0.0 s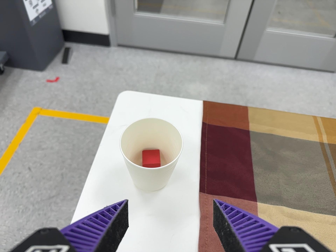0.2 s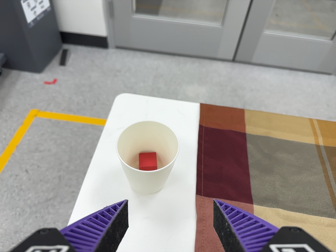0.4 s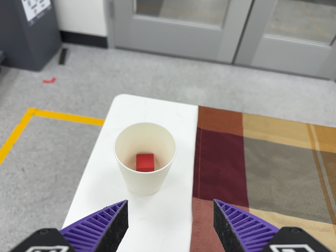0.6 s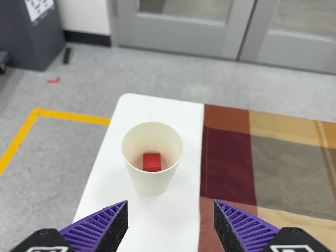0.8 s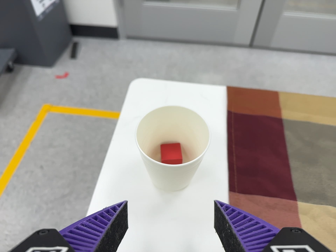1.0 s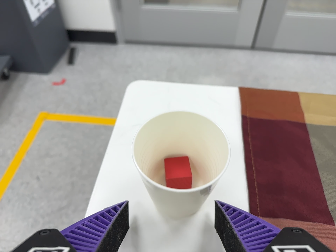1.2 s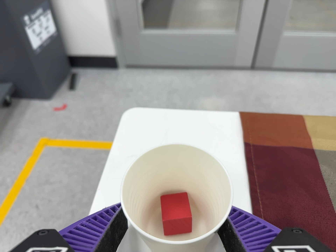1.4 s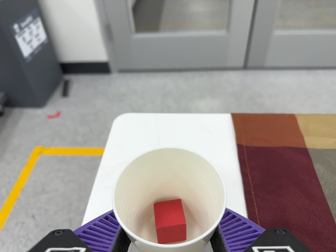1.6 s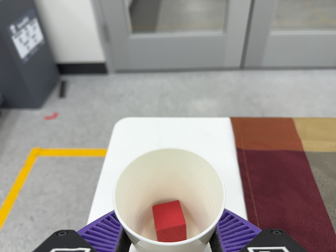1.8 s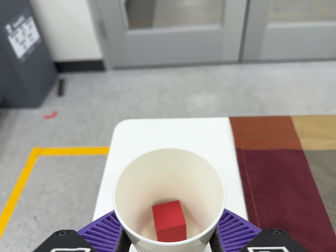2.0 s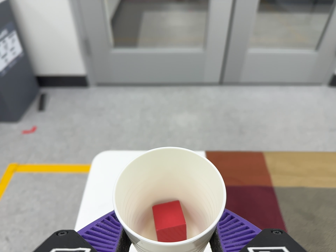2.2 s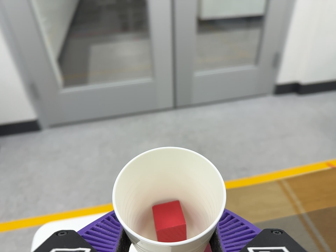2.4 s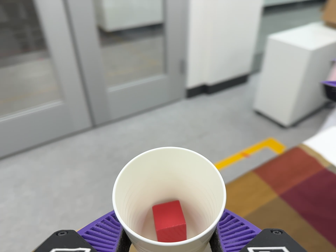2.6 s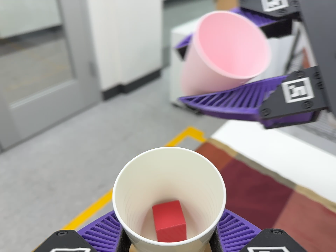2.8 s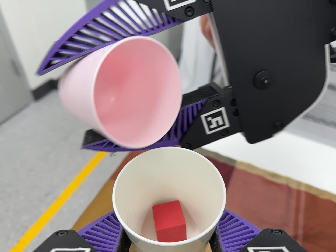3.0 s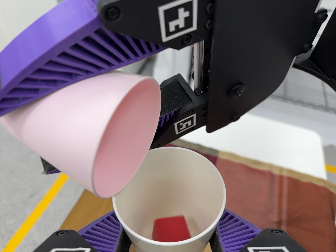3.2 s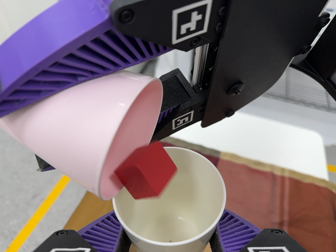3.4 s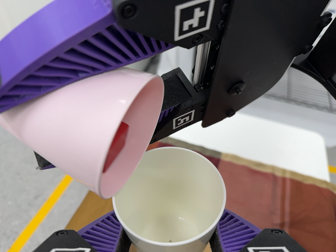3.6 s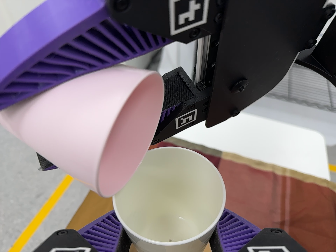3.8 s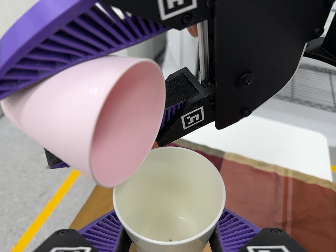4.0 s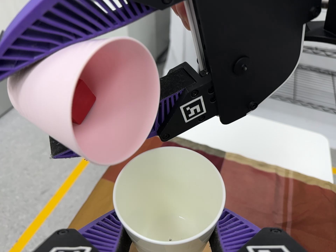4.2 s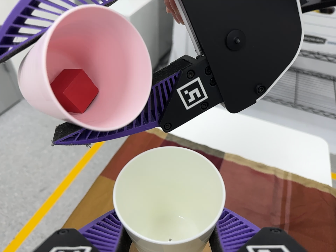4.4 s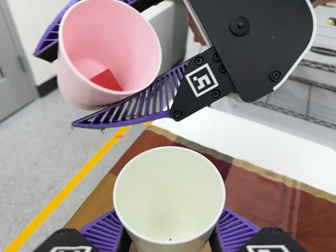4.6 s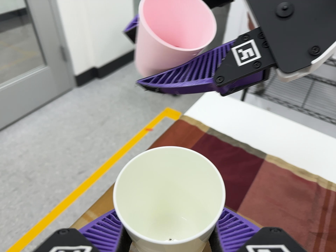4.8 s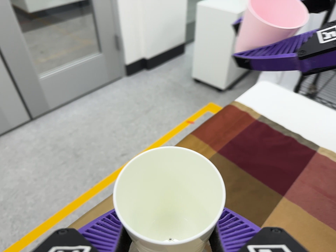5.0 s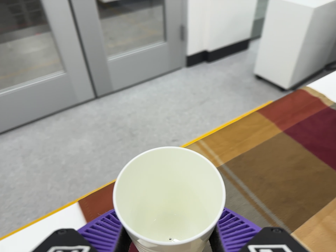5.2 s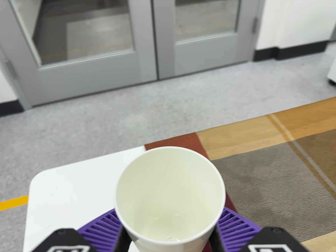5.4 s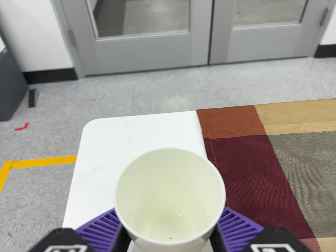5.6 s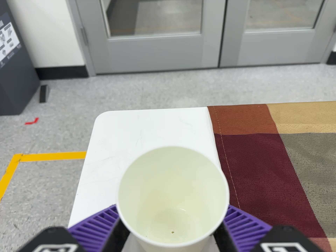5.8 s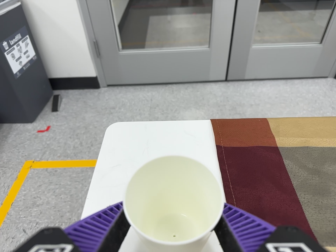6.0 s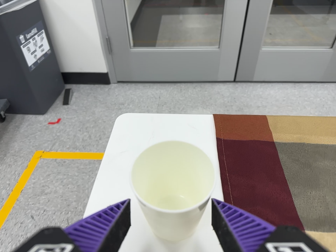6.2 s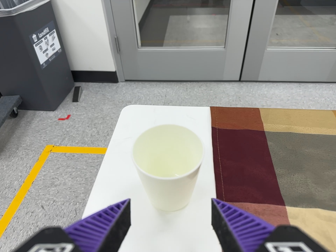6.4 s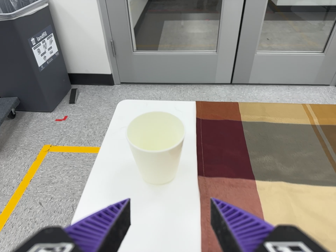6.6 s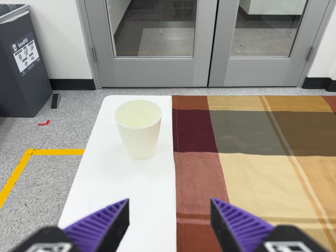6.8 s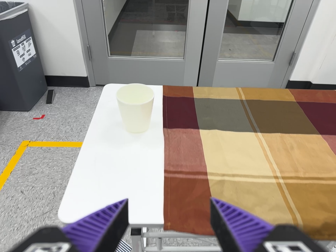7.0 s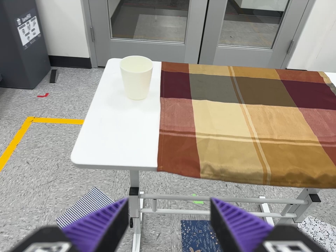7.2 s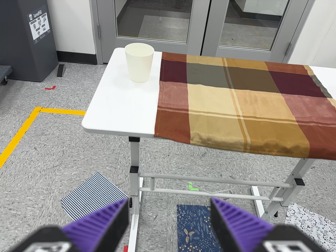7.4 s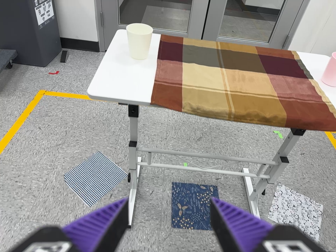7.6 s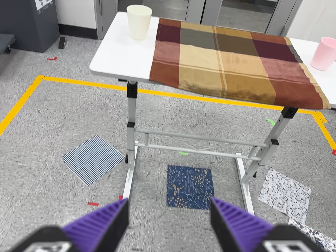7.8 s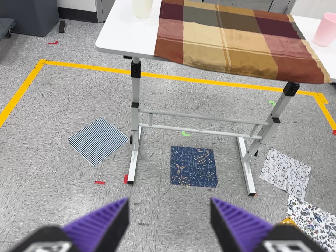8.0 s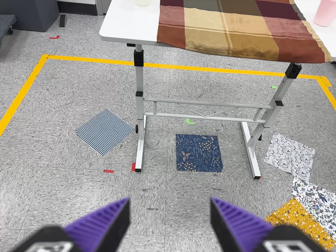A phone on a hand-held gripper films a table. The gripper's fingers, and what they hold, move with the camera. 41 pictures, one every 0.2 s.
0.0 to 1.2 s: The camera travels forward, about 12 cm, so what stands in front looms larger.
1.2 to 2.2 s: The camera swings to its right by about 15 degrees, and the scene slides to the left. It travels toward the top of its view and to its right, about 10 cm, so close, fixed things drift downward. It rolls about its line of sight by about 10 degrees, and the scene rotates counterclockwise.
2.2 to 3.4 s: The scene slides to the left, as the camera pans about 50 degrees to its right. It travels toward the top of its view, to its right and forward, about 16 cm. It rolls about its line of sight by about 35 degrees, and the scene rotates counterclockwise.
3.4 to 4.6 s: The camera rolls about its line of sight by about 10 degrees, and the scene rotates clockwise.
4.6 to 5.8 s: The scene slides to the right, as the camera pans about 45 degrees to its left. It travels toward the bottom of its view and to its left, about 22 cm, so close, fixed things drift upward. It rolls about its line of sight by about 35 degrees, and the scene rotates clockwise.
5.8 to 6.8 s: The camera travels backward and toward the bottom of its view, about 34 cm, so what stands in front gets smaller.
6.8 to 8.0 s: The camera travels backward and toward the bottom of its view, about 40 cm, so what stands in front gets smaller. Its aim tips toward the bottom of its view by about 10 degrees, and the scene shifts upward.
The film runs backward here.
